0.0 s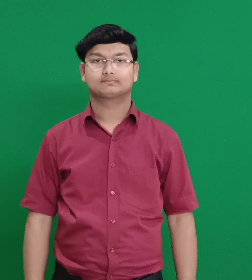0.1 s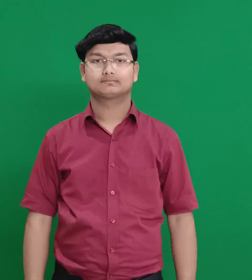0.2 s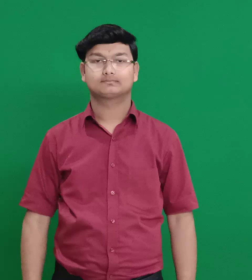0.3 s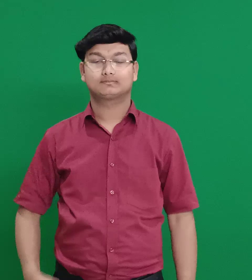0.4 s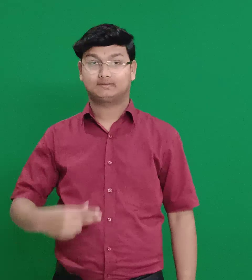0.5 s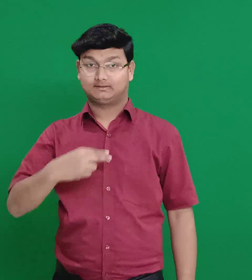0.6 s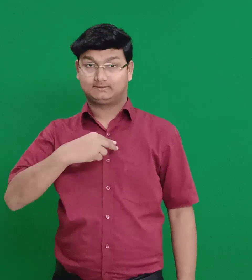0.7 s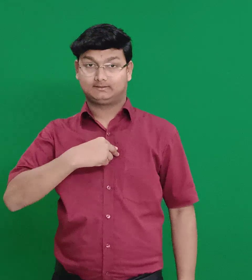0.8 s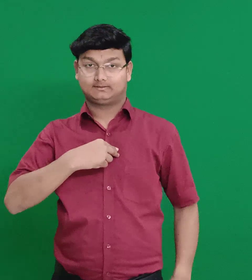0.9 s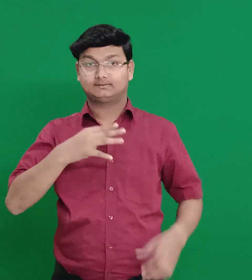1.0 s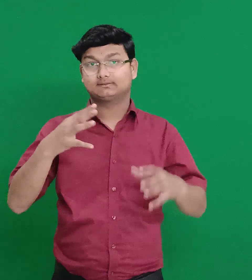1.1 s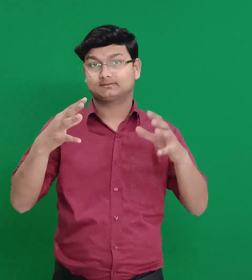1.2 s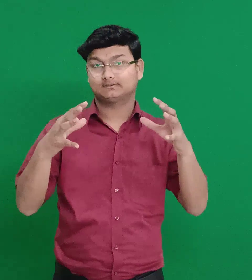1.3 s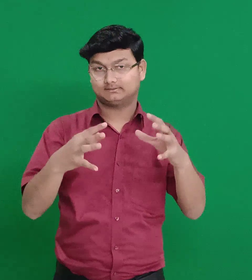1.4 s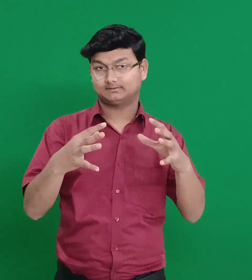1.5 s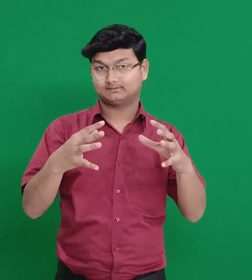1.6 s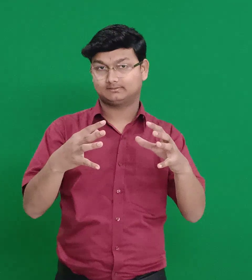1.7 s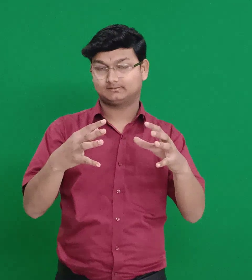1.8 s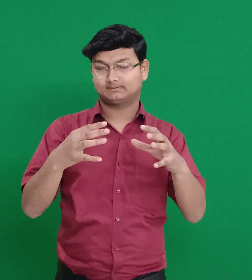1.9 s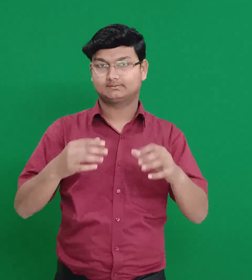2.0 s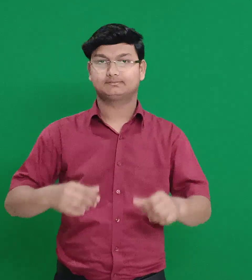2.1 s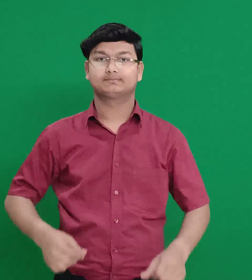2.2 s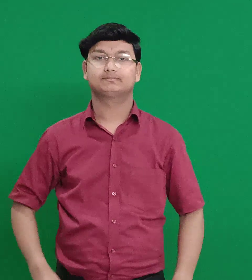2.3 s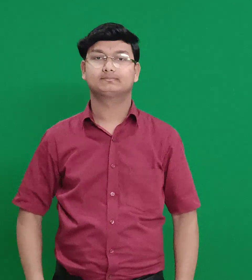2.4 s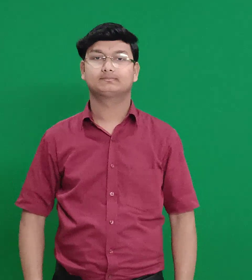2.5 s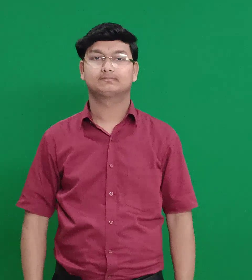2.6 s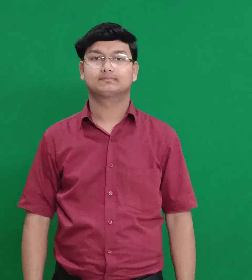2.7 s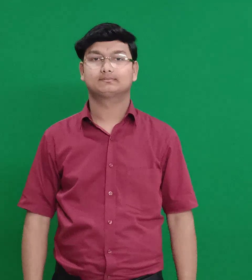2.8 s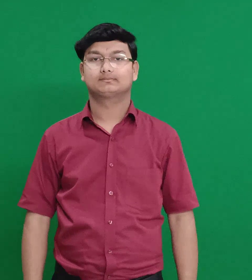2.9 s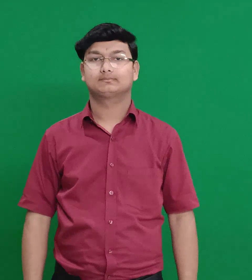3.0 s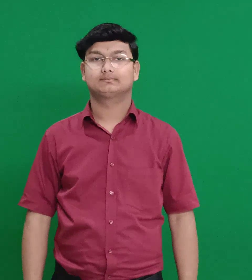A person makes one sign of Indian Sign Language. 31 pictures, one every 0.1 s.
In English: alexander
